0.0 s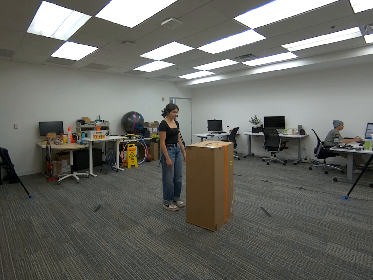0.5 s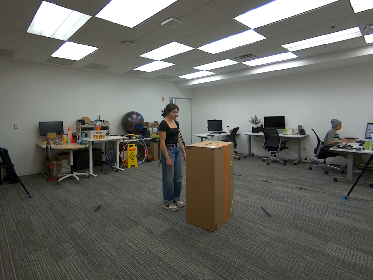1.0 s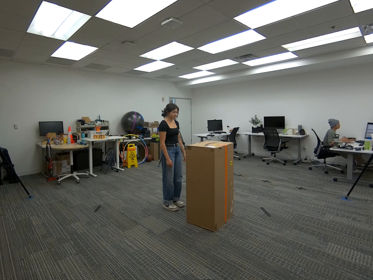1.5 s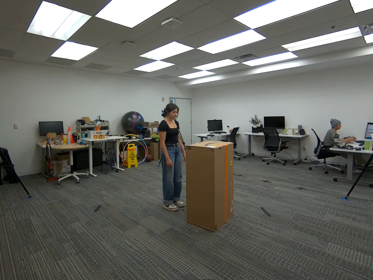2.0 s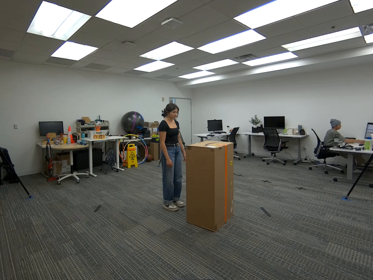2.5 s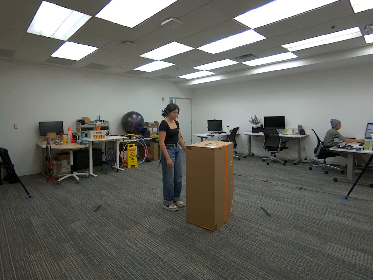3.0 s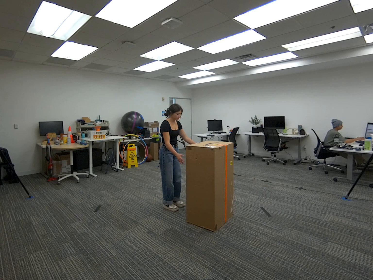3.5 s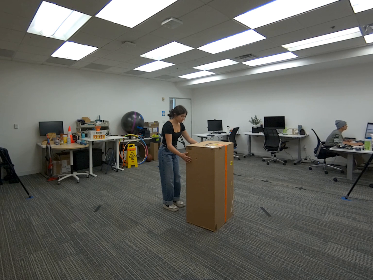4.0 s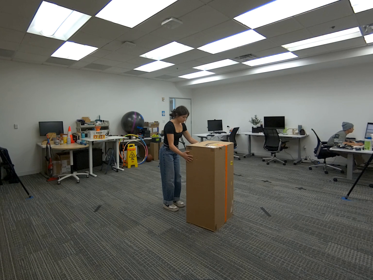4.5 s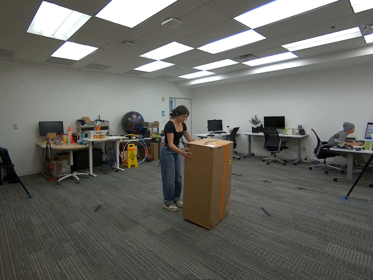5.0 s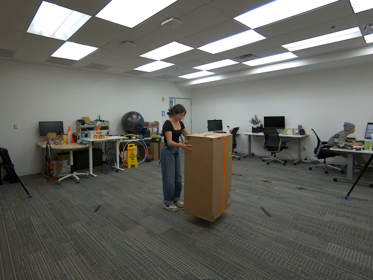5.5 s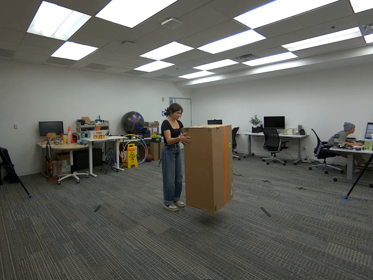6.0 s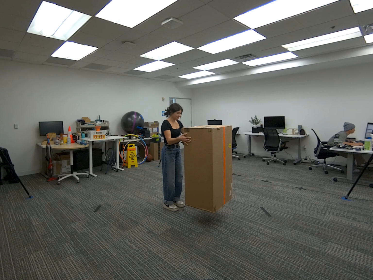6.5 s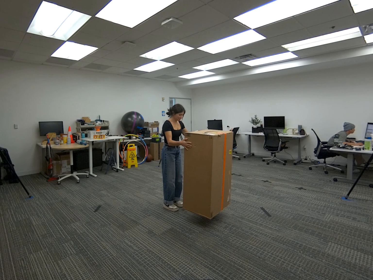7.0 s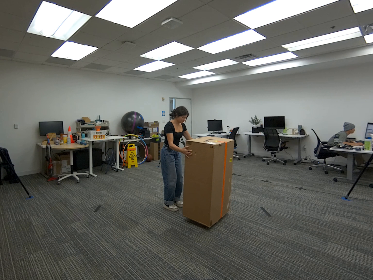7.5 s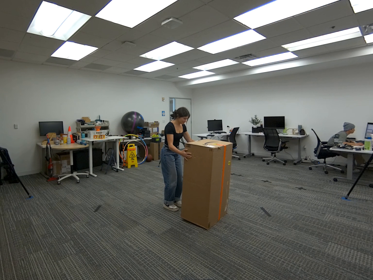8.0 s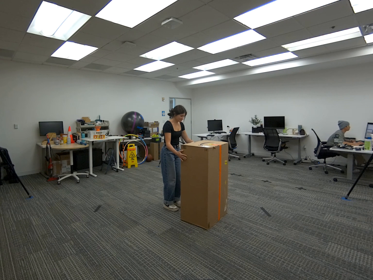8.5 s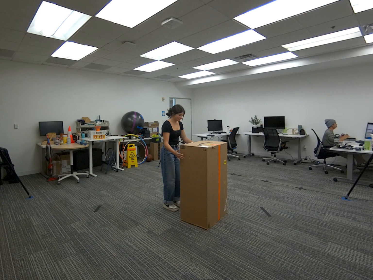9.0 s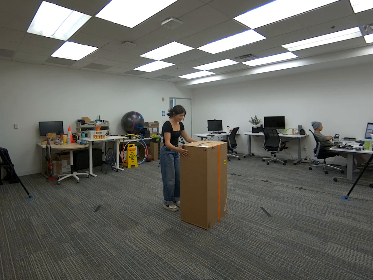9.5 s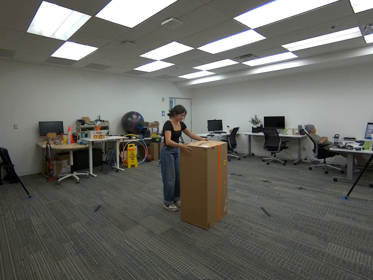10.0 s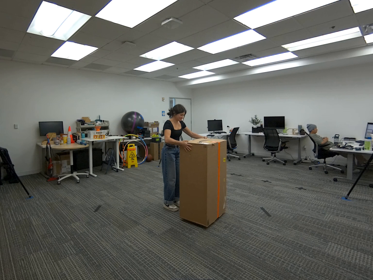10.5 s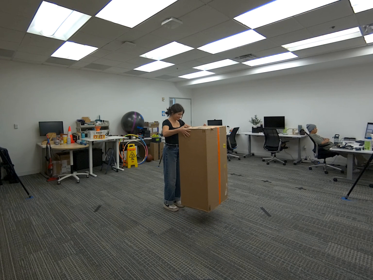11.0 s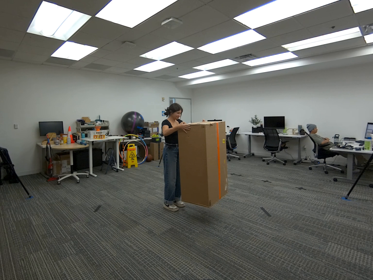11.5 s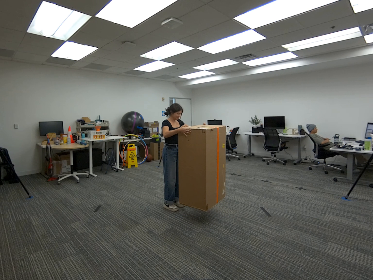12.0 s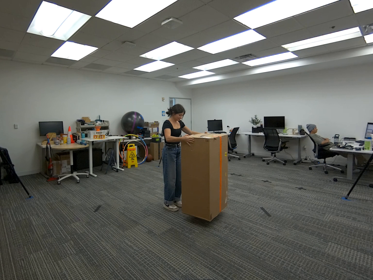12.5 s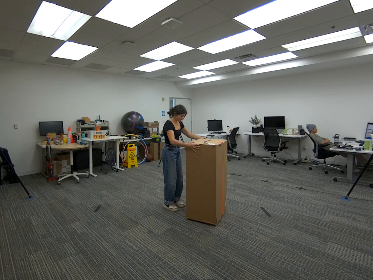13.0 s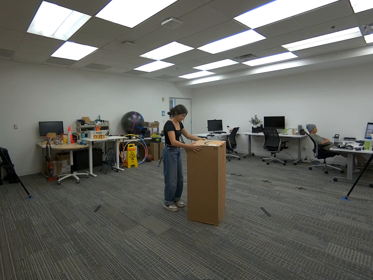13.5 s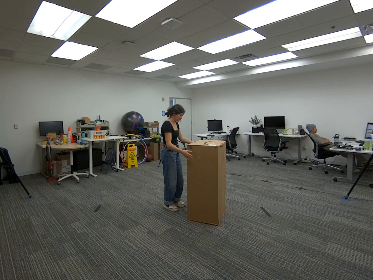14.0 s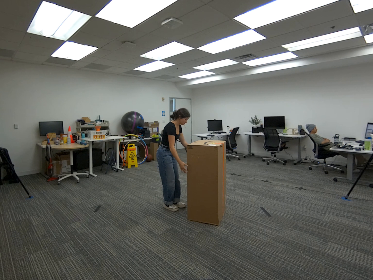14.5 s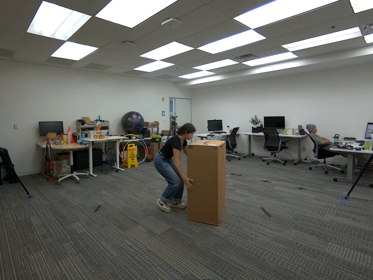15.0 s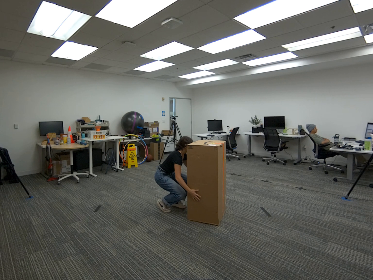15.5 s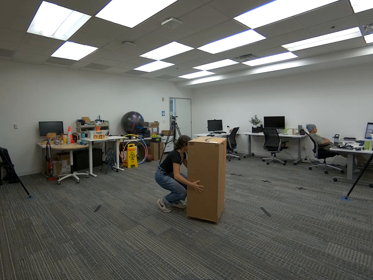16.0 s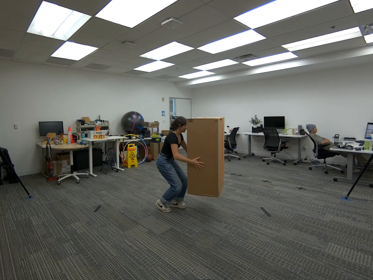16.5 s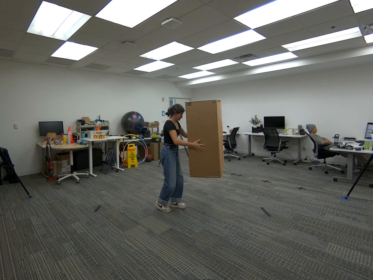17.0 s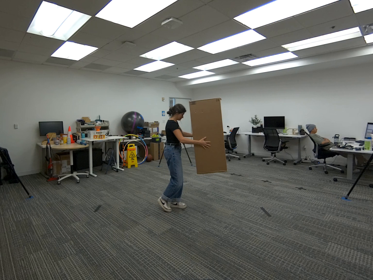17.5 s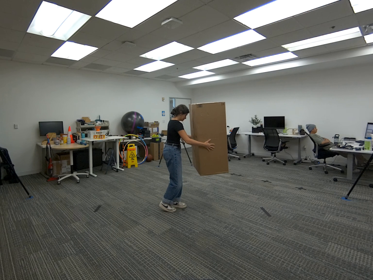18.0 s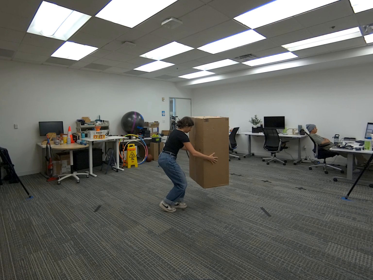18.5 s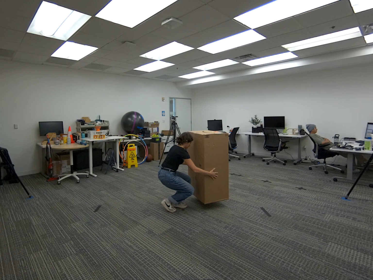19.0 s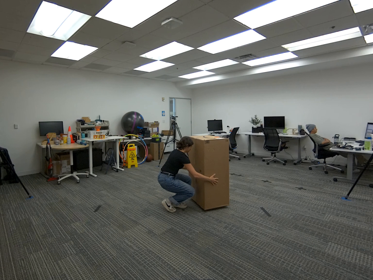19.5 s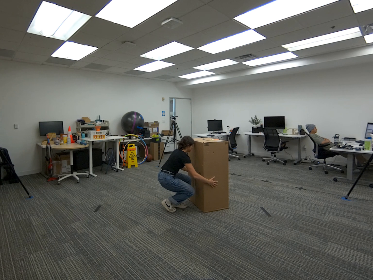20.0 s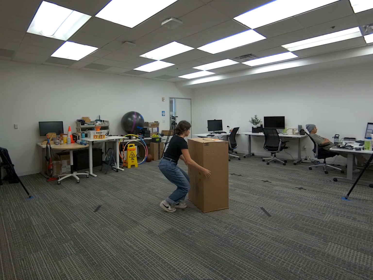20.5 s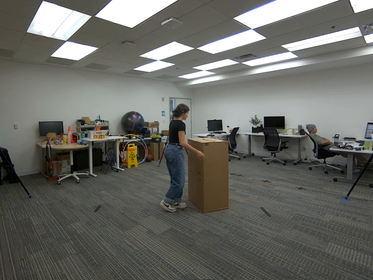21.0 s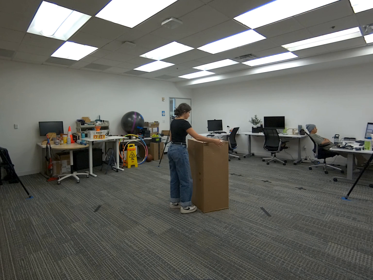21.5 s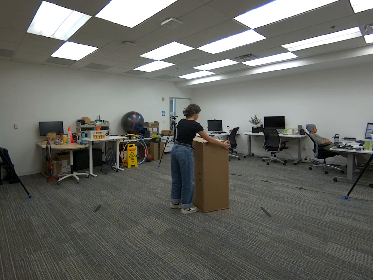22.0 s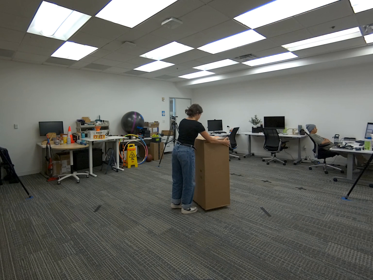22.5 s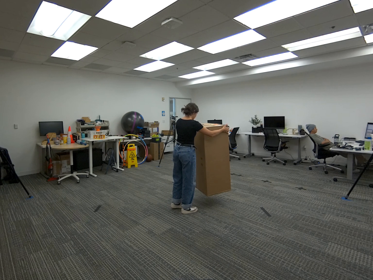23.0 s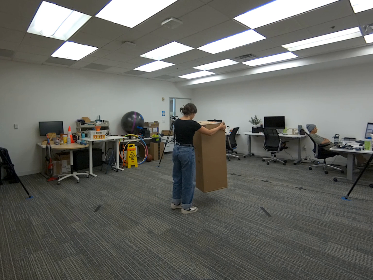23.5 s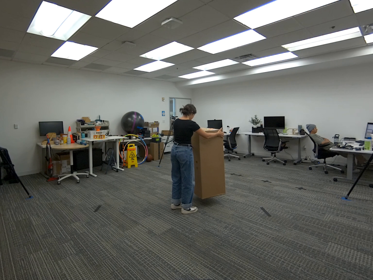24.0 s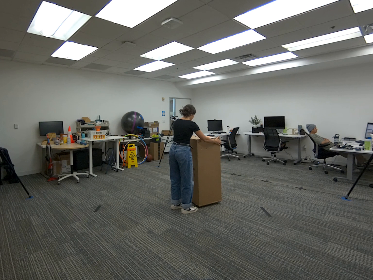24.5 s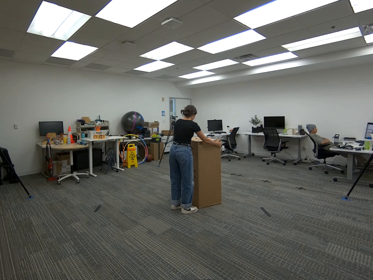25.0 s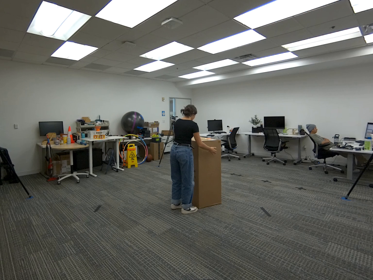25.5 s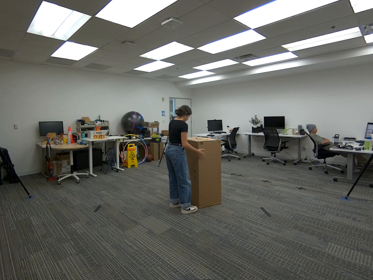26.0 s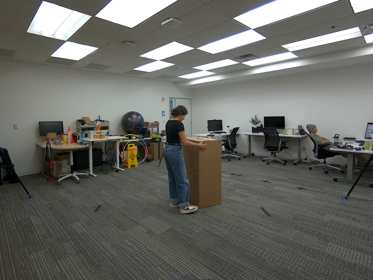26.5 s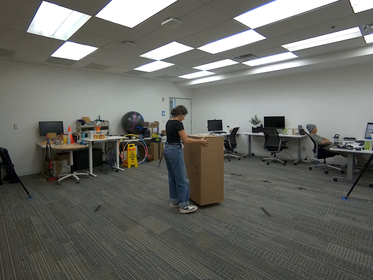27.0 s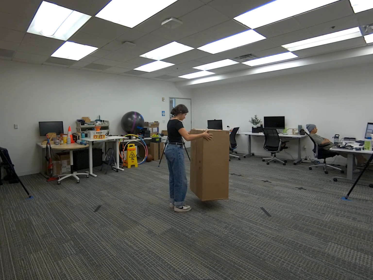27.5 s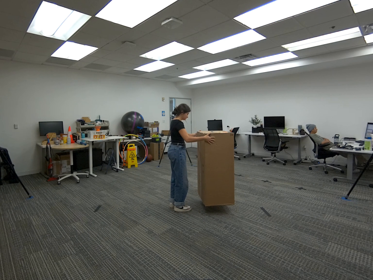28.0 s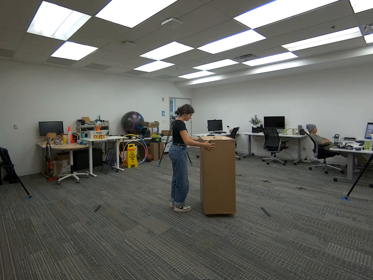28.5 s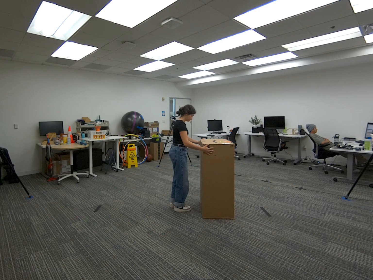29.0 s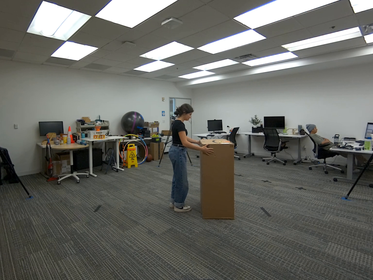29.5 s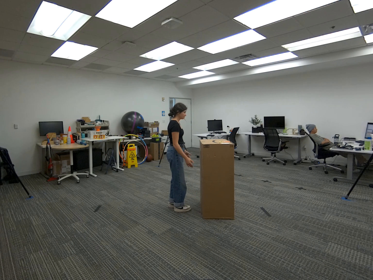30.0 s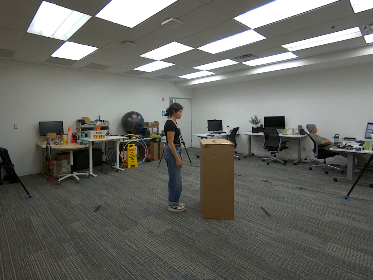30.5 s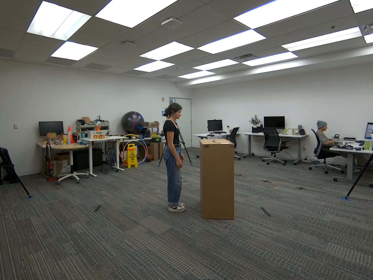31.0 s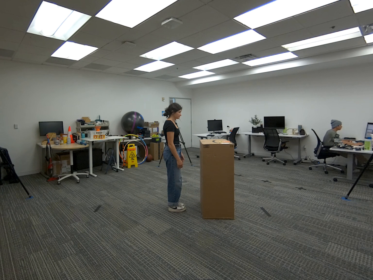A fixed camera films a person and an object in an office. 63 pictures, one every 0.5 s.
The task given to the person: Pick up cardboard box and place it back down on the floor. Repeat actions.
